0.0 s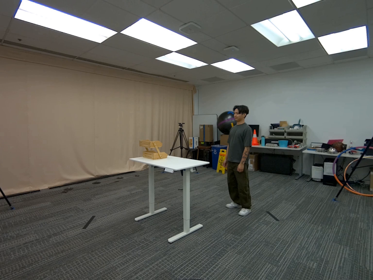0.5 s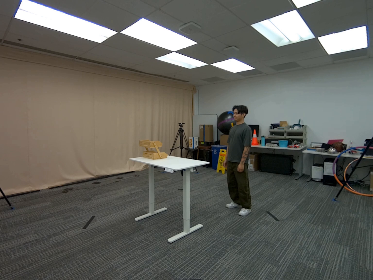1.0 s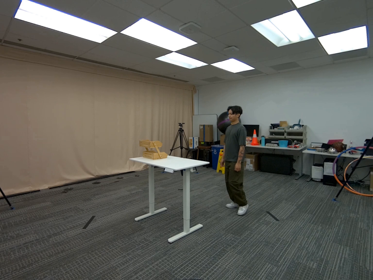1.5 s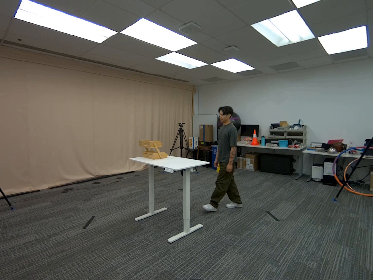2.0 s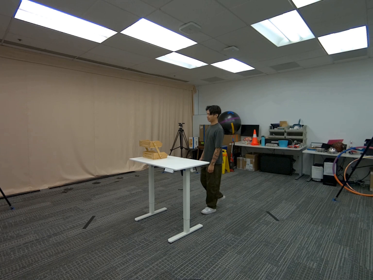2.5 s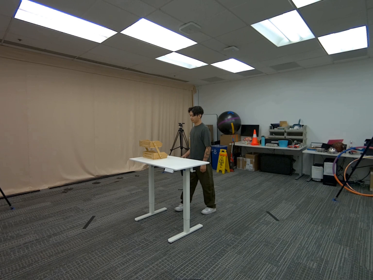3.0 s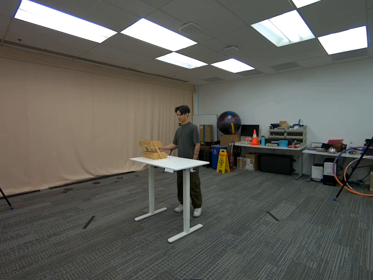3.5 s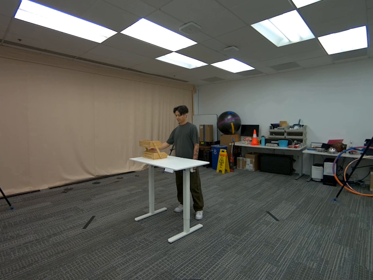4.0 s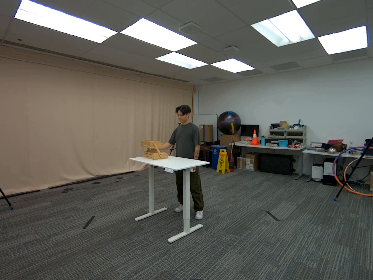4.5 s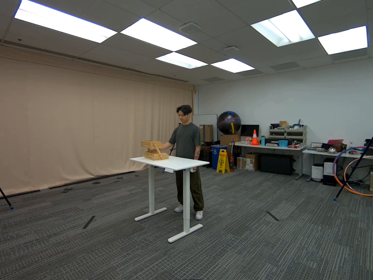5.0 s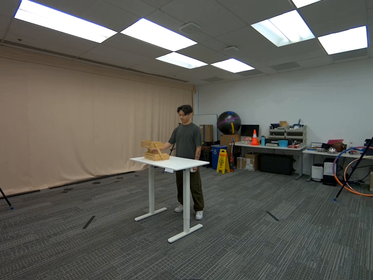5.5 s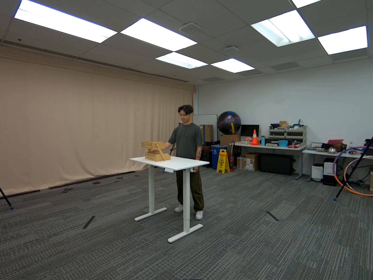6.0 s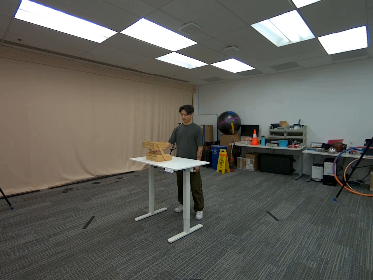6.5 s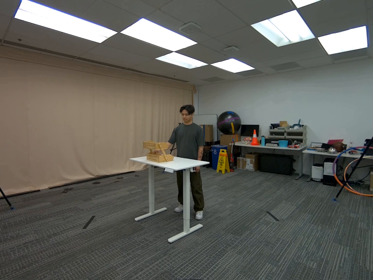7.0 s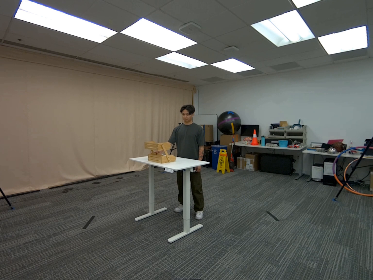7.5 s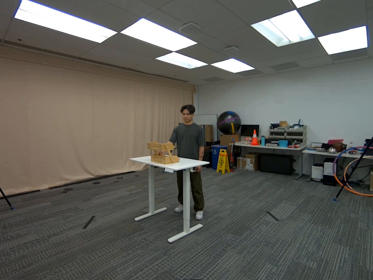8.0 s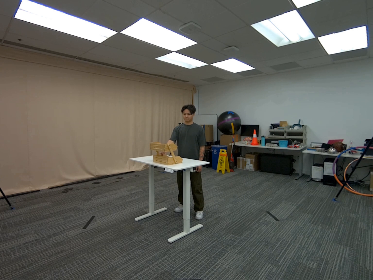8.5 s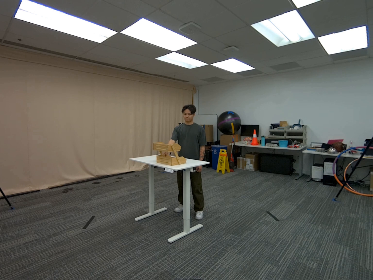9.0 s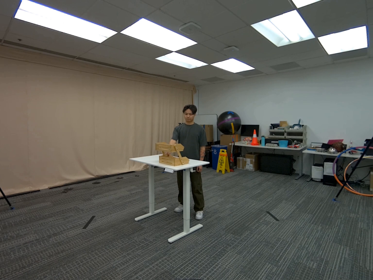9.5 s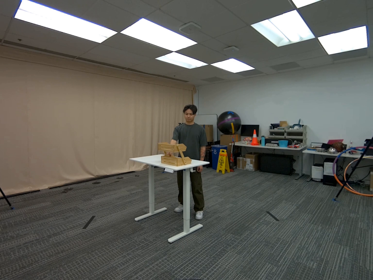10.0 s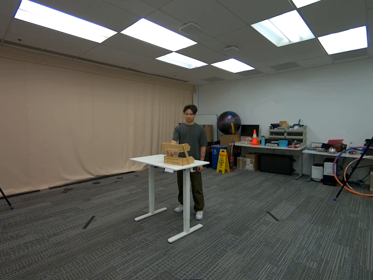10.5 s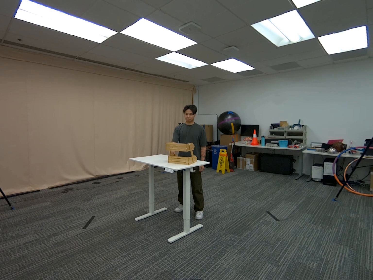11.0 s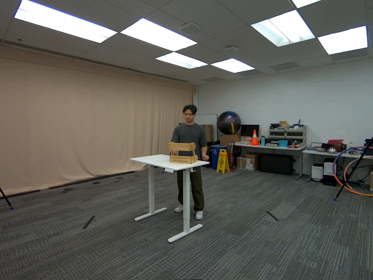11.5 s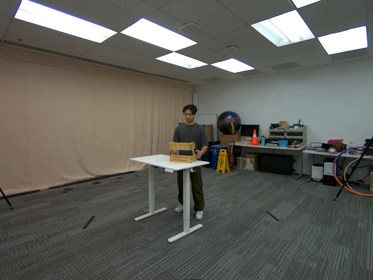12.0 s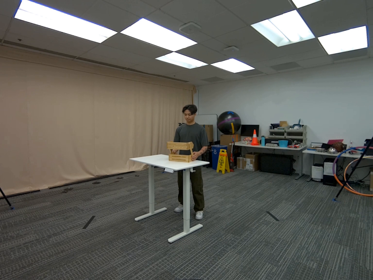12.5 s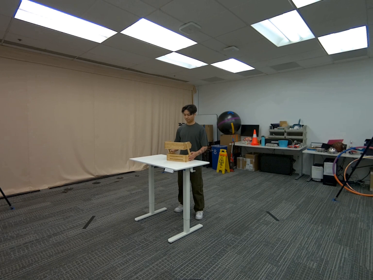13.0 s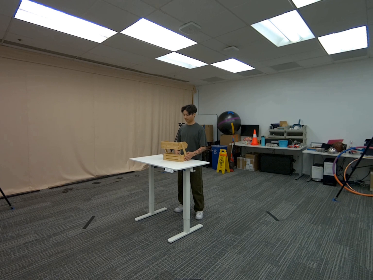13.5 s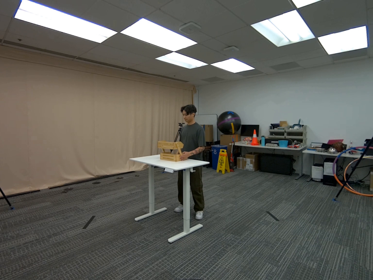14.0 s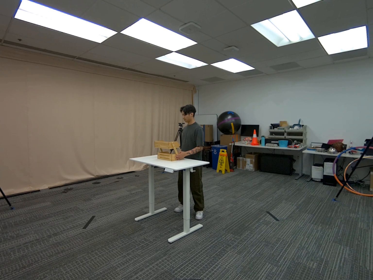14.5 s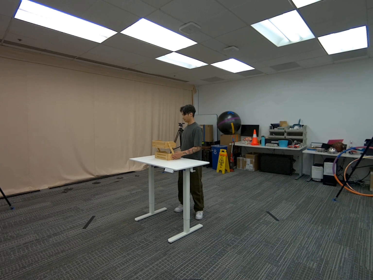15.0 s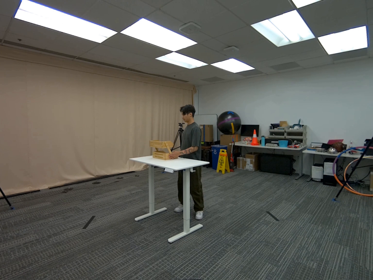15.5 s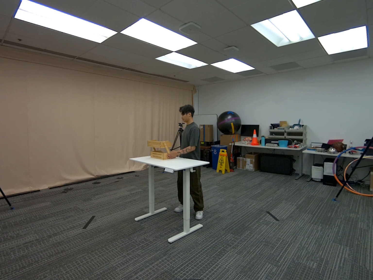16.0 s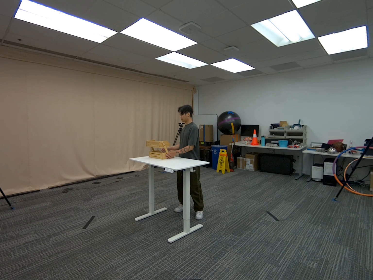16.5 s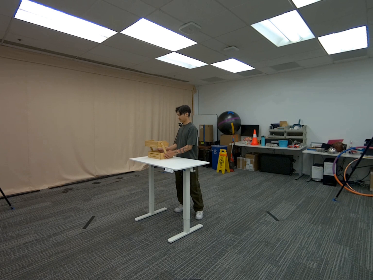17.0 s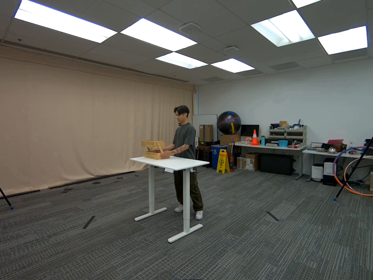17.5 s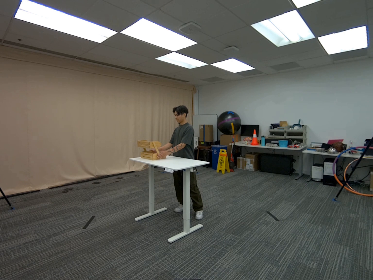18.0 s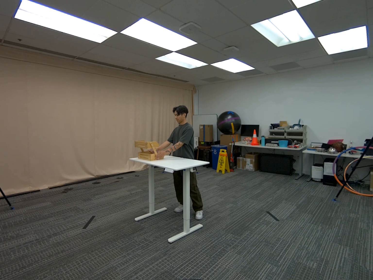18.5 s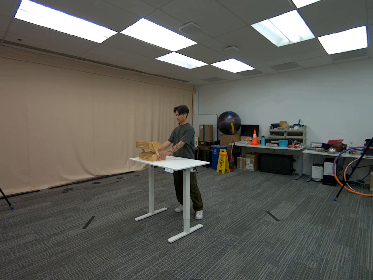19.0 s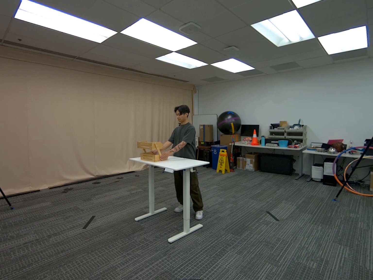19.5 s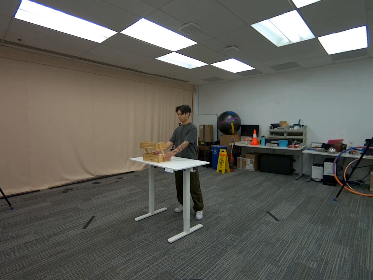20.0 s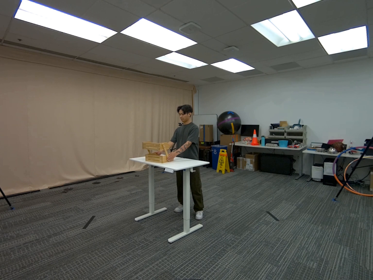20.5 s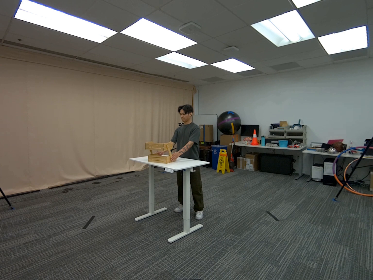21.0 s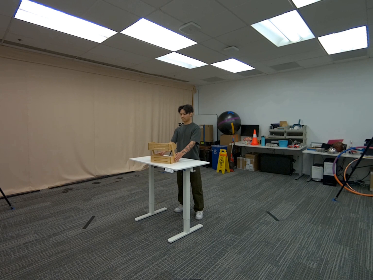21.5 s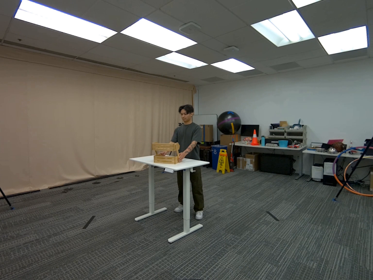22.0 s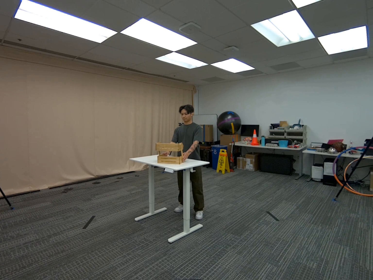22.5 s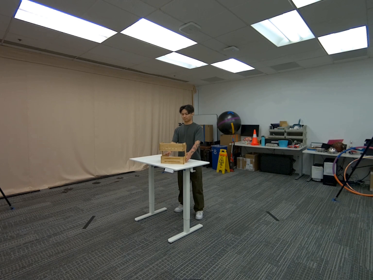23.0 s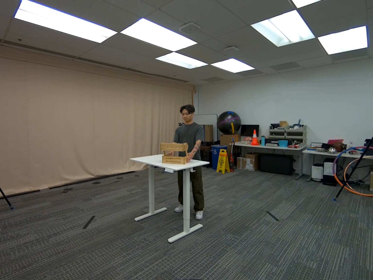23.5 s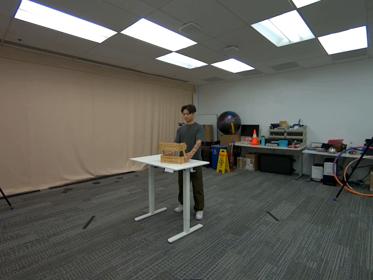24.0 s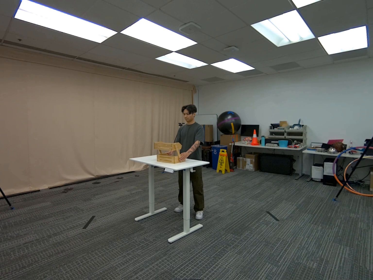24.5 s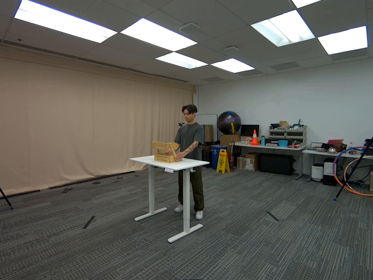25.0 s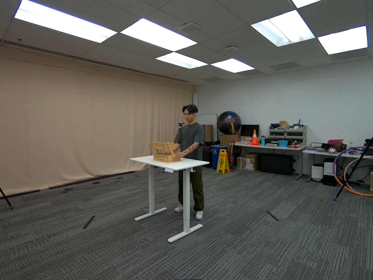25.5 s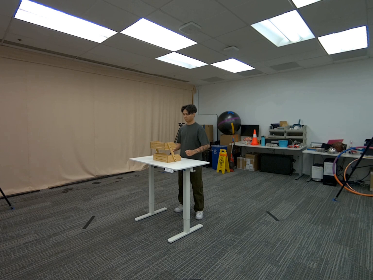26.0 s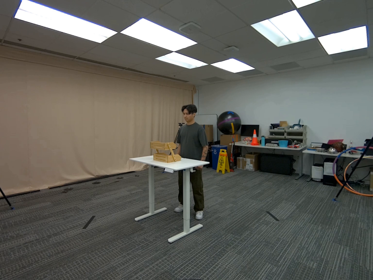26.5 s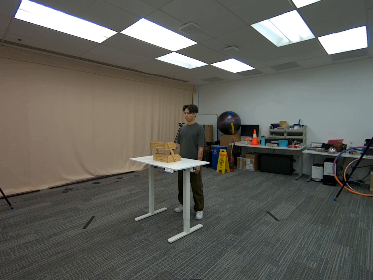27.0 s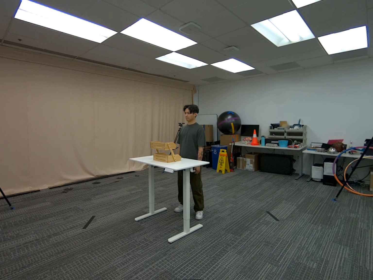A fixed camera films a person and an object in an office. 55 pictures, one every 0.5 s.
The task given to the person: Walk over to the wooden crate on the white desk and slide the wooden crate across the white desk.
